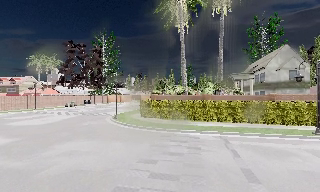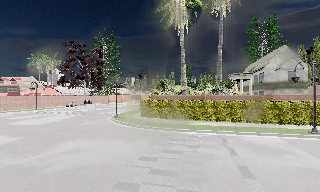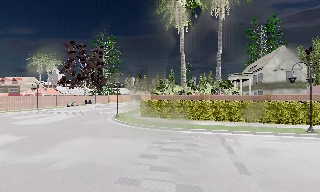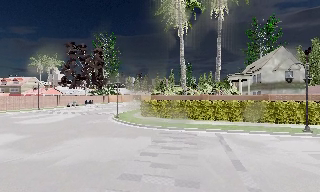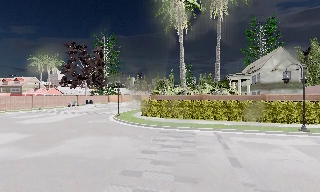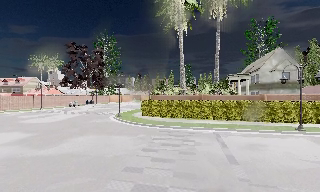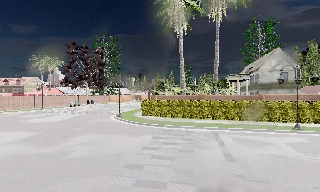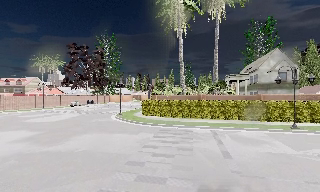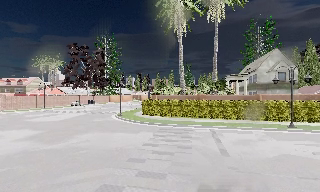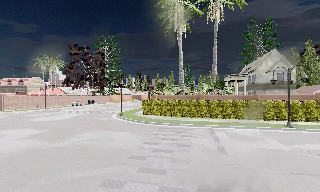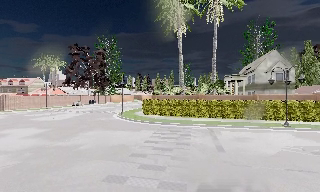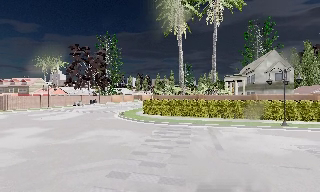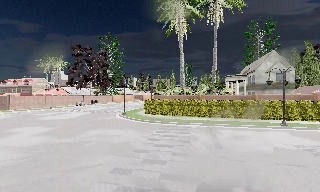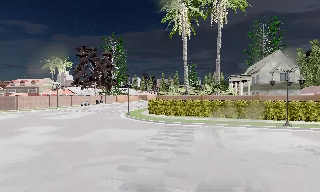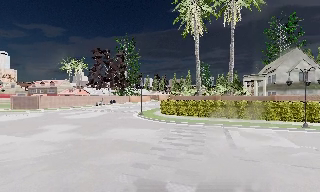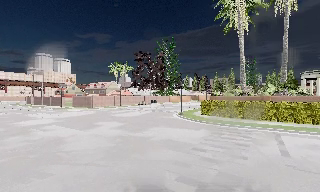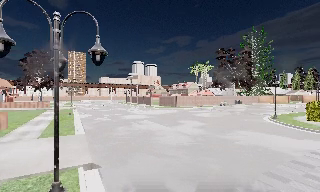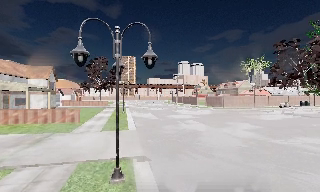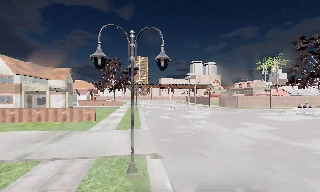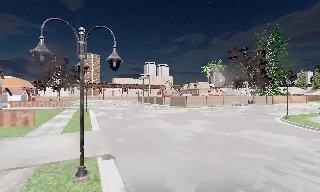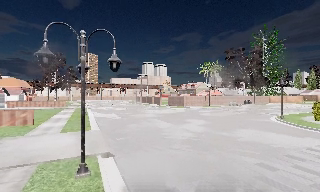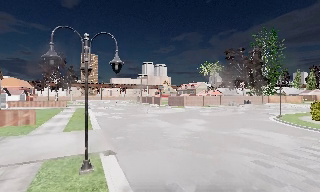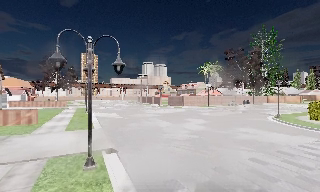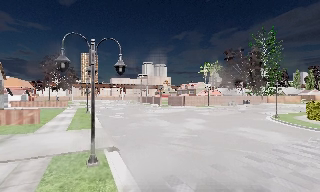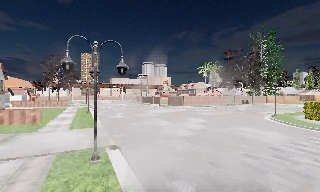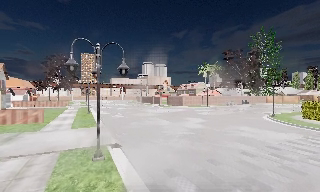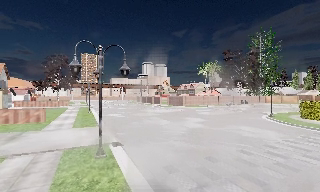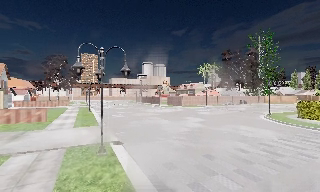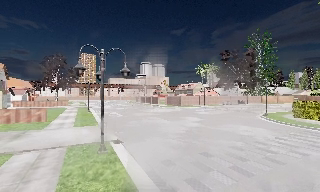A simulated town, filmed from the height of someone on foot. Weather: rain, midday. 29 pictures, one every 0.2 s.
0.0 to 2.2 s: The camera travels backward, about 3 m, so what stands in front gets smaller.
2.2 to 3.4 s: The scene slides to the right, as the camera pans about 65 degrees to its left. It travels backward, about 1.5 m.
3.4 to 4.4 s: The camera pans to its right, which is clockwise from overhead, by about 15 degrees. It travels backward, about 1.5 m, so what stands in front gets smaller.
4.4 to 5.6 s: The camera travels backward, about 1.5 m, so what stands in front gets smaller.
The film runs backward here.
